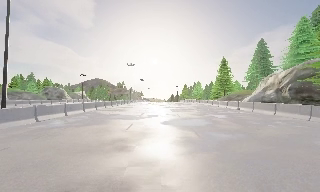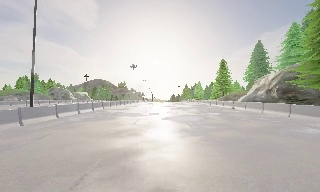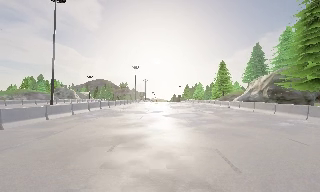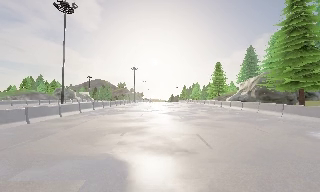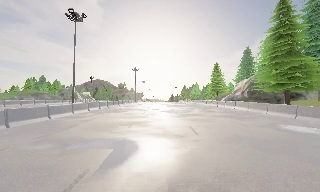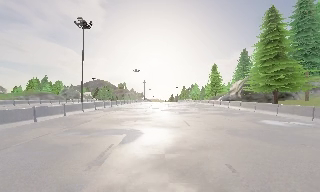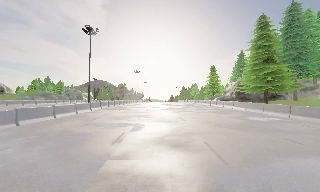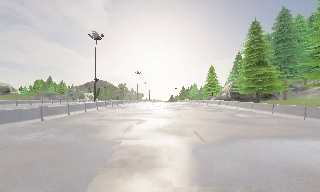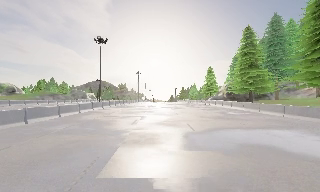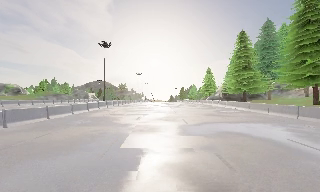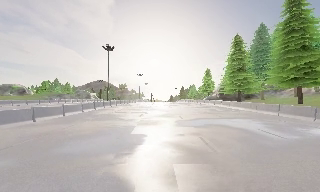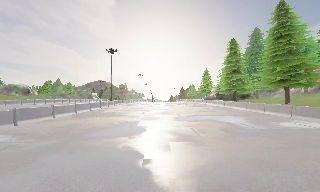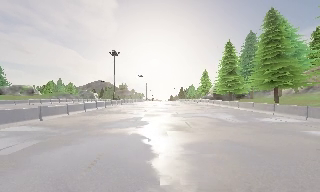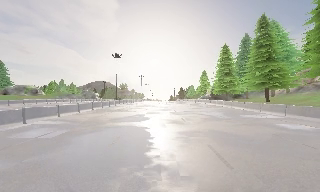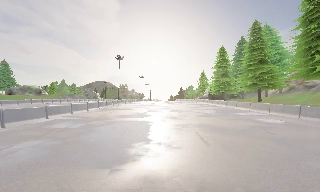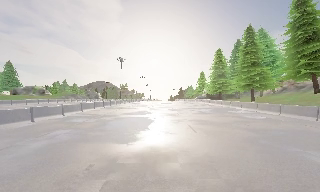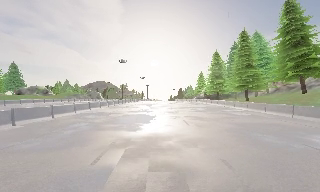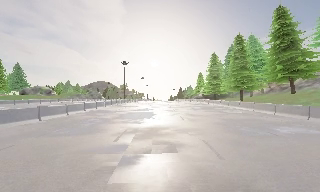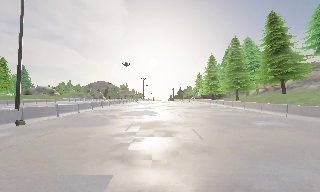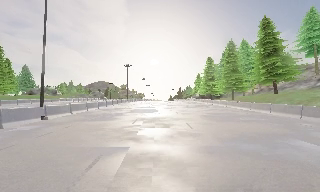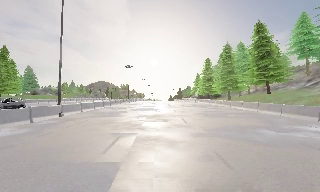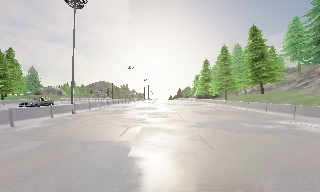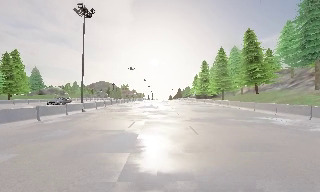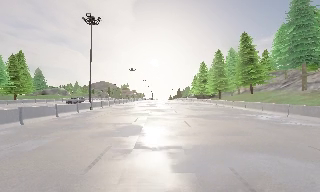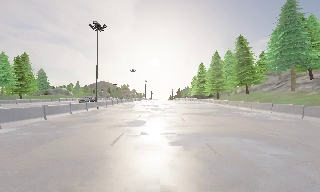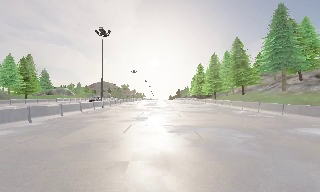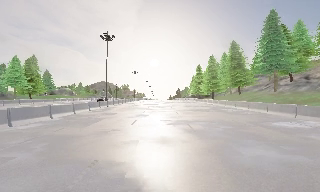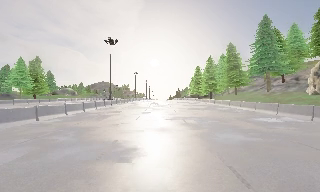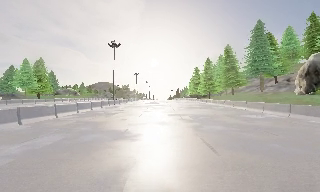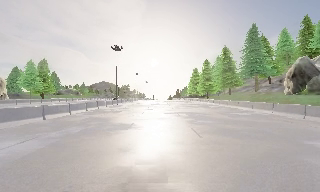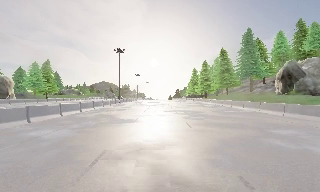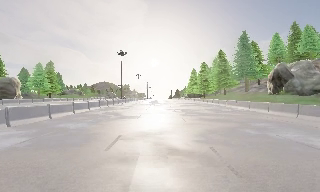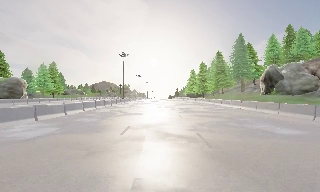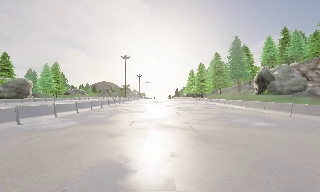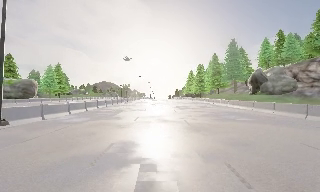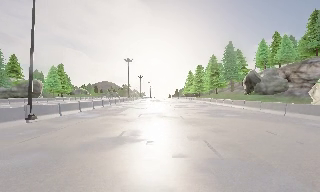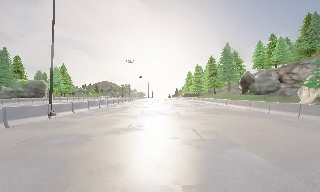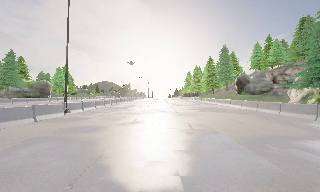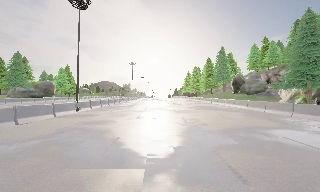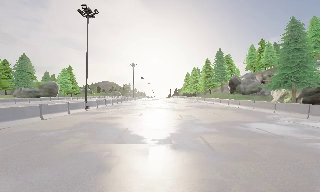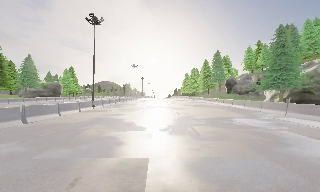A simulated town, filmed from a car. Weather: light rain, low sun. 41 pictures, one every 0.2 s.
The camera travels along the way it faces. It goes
backward.
0.0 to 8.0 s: The camera travels backward, about 80 m, so what stands in front gets smaller.
The film runs backward here.
